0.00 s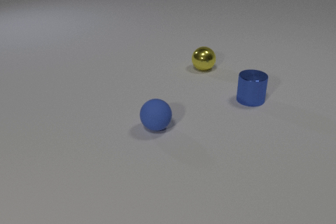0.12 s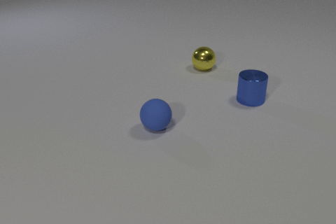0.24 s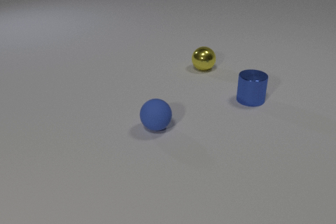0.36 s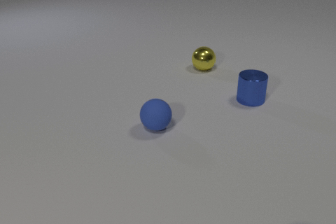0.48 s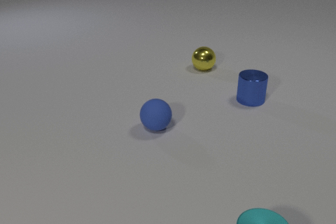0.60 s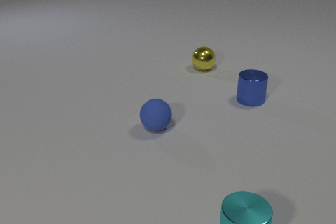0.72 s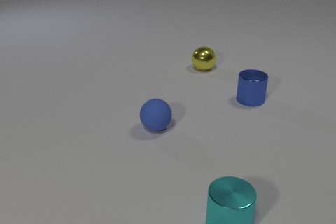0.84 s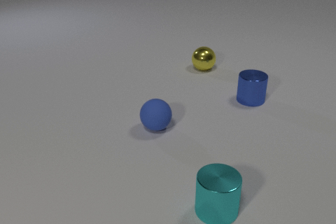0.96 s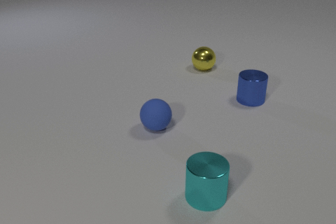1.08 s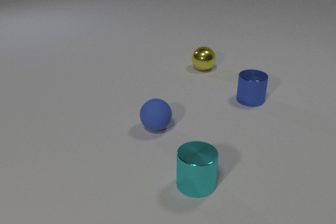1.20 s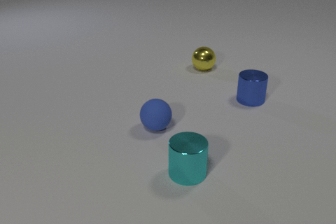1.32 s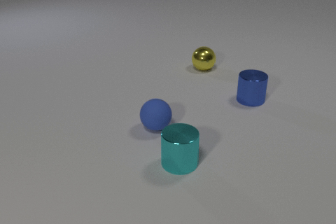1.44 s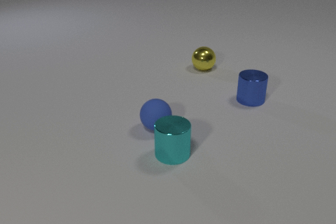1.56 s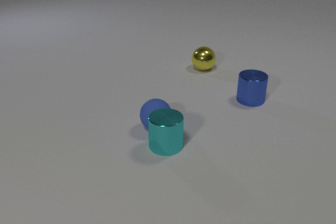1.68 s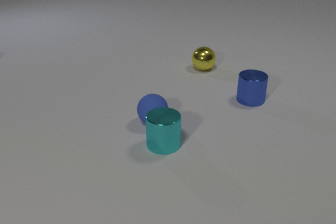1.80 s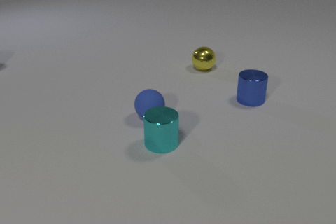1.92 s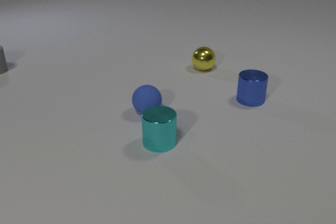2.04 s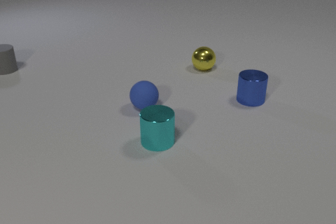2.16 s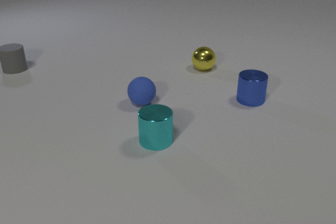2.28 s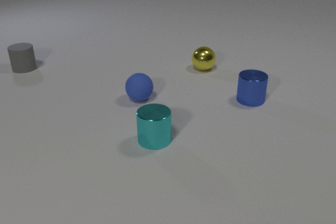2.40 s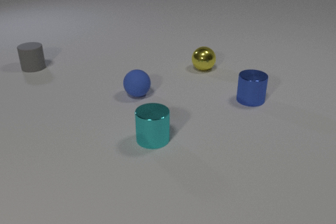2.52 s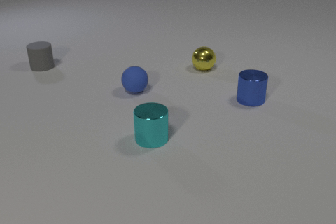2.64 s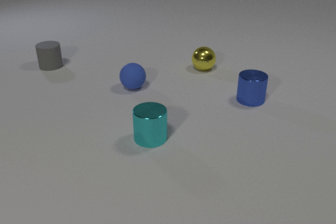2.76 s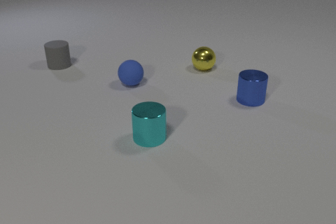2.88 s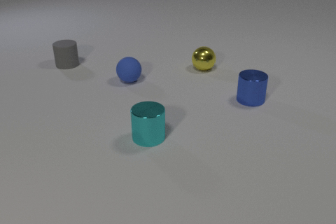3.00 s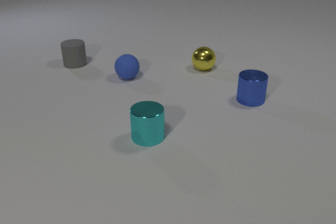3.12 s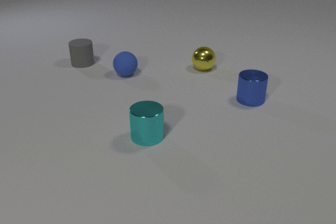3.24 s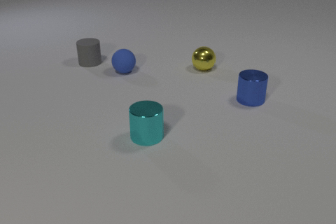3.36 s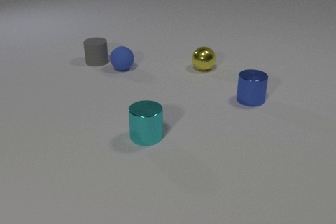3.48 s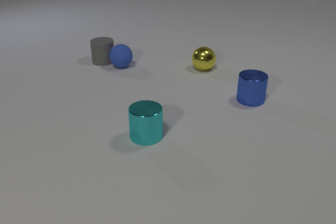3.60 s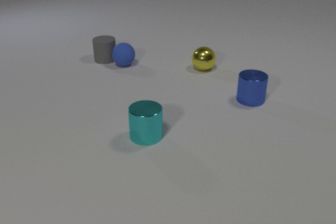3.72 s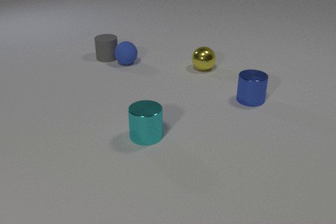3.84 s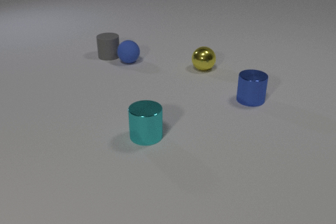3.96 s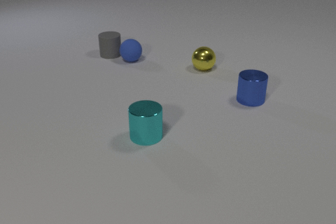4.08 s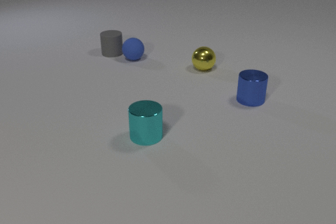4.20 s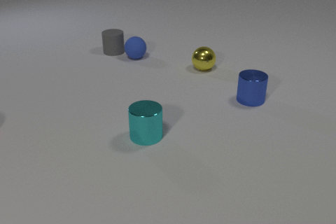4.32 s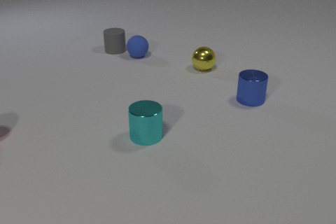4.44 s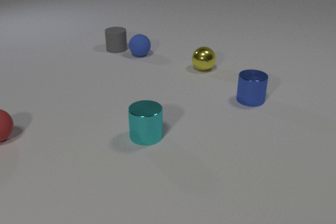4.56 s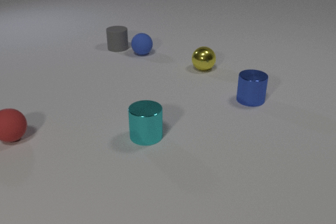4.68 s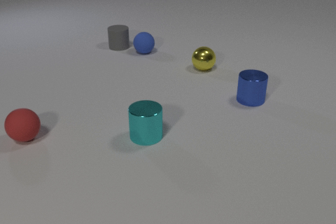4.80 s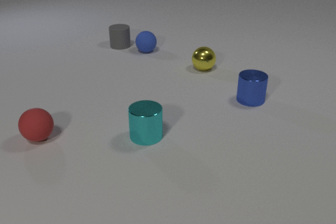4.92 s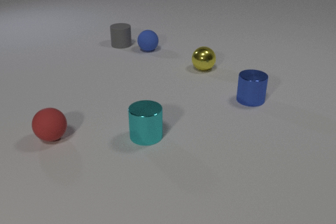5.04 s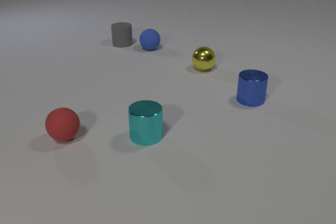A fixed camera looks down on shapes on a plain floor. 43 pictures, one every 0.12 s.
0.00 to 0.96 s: The cyan metal cylinder comes in at the bottom edge, slides away from the camera and to the left.
0.96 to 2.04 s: The cyan metal cylinder slides away from the camera and to the left. The blue rubber sphere rolls away from the camera. The gray rubber cylinder comes in at the left edge, slides to the right. The cyan metal cylinder and the blue rubber sphere collide.
2.04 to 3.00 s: The cyan metal cylinder slides to the left and away from the camera. The blue rubber sphere rolls away from the camera. The gray rubber cylinder slides to the right.
3.00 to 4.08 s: The blue rubber sphere rolls away from the camera. The gray rubber cylinder slides to the right and away from the camera. The blue rubber sphere and the gray rubber cylinder collide.
4.08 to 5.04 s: The blue rubber sphere rolls away from the camera and to the right. The red rubber sphere comes in at the left edge, rolls to the right. The gray rubber cylinder slides away from the camera and to the right.
What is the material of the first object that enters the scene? metal.
How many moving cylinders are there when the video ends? 1.
What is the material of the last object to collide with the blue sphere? rubber.
